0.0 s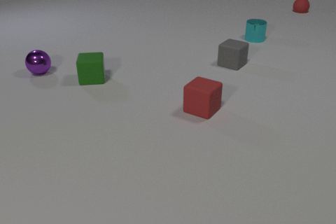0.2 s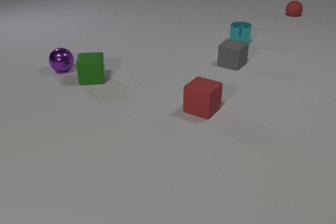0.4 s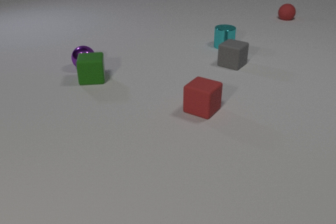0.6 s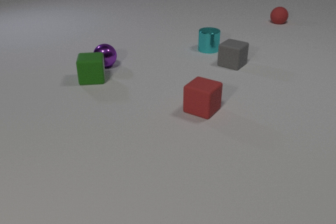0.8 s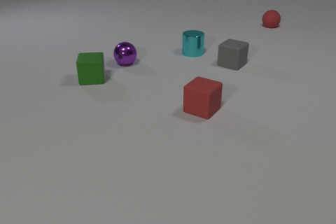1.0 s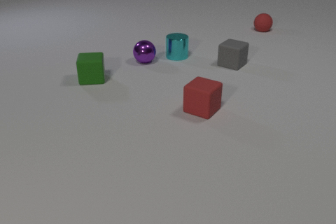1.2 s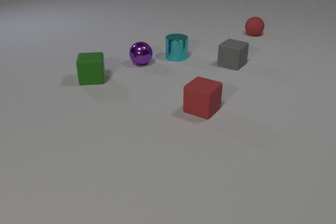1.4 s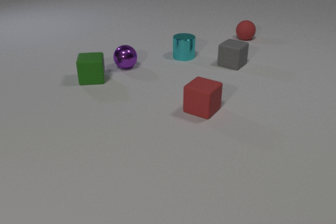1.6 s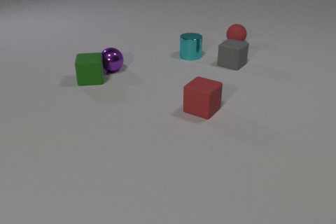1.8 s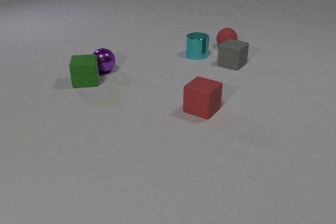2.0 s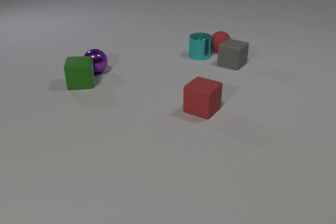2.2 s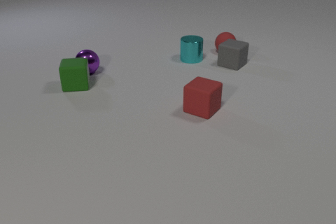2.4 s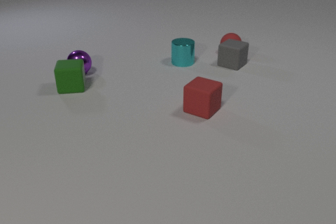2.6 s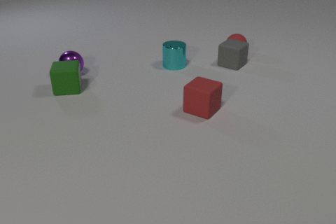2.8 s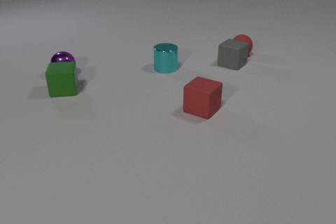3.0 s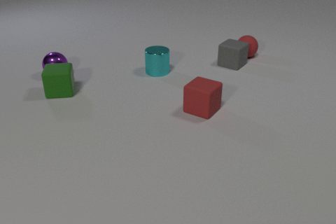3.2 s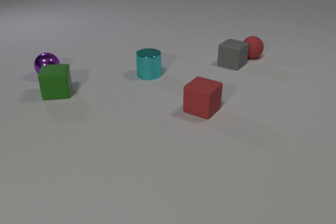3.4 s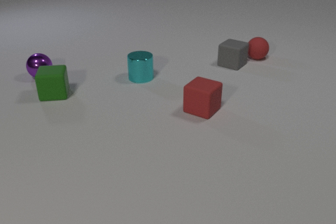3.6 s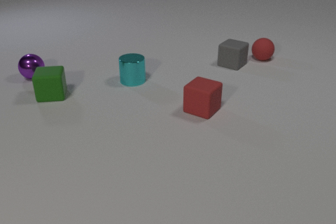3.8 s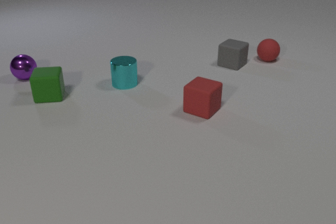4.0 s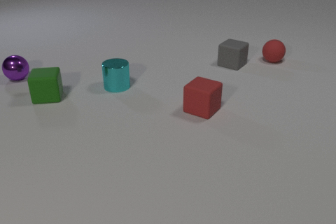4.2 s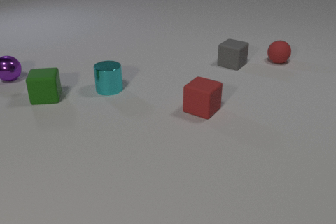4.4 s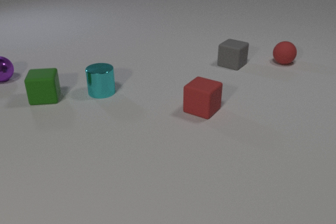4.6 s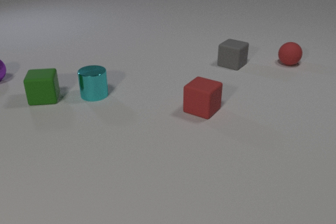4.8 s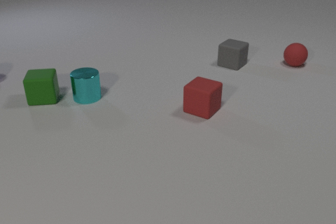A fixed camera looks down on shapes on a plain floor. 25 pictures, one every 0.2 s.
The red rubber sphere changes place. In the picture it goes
toward the camera.
0.0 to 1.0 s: The cyan metal cylinder slides to the left and toward the camera. The purple metal sphere rolls to the right. The red rubber sphere rolls toward the camera and to the left.
1.0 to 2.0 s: The cyan metal cylinder slides to the right. The purple metal sphere rolls to the left and toward the camera. The green rubber cube slides to the left and toward the camera. The red rubber sphere rolls toward the camera and to the left. The cyan metal cylinder and the purple metal sphere collide. The purple metal sphere and the green rubber cube collide. The cyan metal cylinder and the red rubber sphere collide.
2.0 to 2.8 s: The cyan metal cylinder slides toward the camera and to the left. The purple metal sphere rolls to the left. The green rubber cube slides to the left and toward the camera. The red rubber sphere rolls to the right.
2.8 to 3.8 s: The cyan metal cylinder slides to the left and toward the camera. The purple metal sphere rolls to the left. The green rubber cube slides to the left and toward the camera. The red rubber sphere rolls to the right.
3.8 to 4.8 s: The cyan metal cylinder slides to the left and toward the camera. The purple metal sphere rolls to the left, leaves at the left edge. The green rubber cube slides to the left. The red rubber sphere rolls to the right.
What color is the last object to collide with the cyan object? red.
What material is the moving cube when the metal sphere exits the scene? rubber.
Are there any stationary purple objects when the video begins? no.
